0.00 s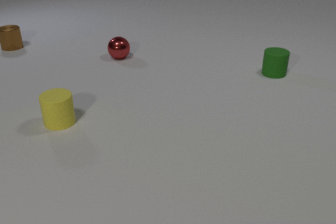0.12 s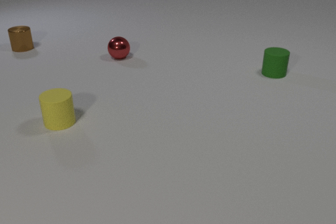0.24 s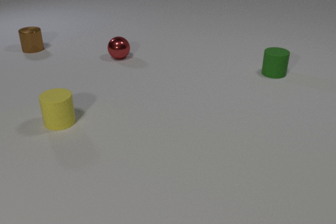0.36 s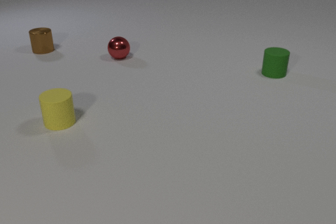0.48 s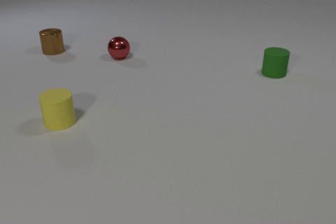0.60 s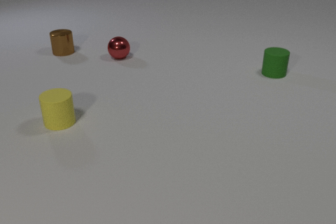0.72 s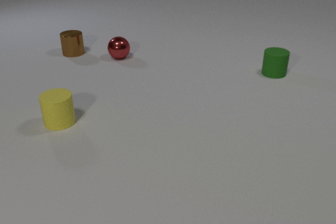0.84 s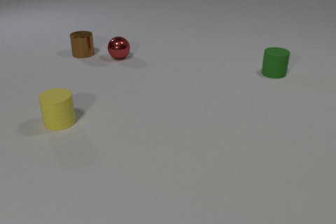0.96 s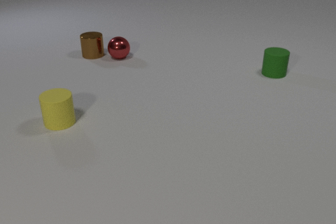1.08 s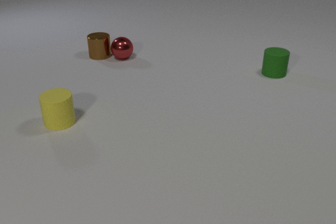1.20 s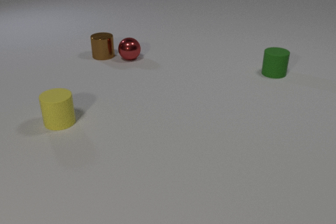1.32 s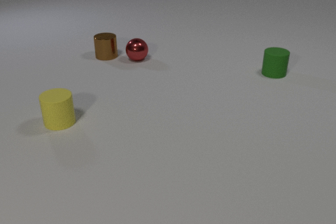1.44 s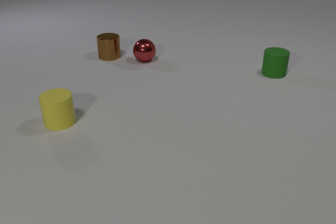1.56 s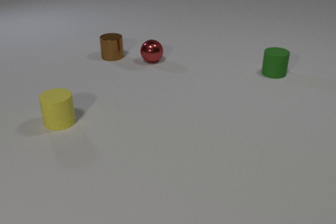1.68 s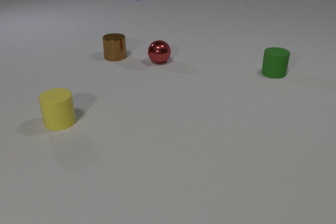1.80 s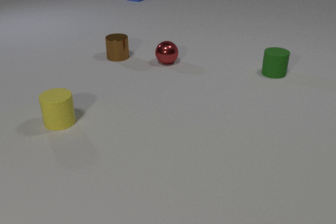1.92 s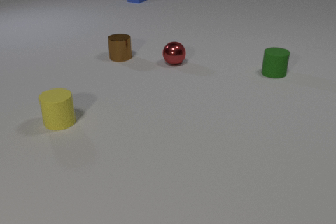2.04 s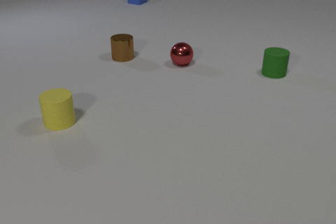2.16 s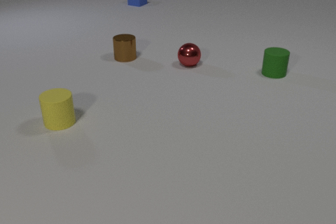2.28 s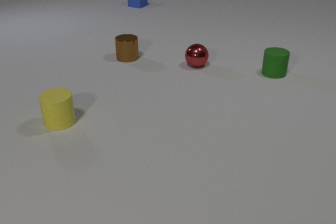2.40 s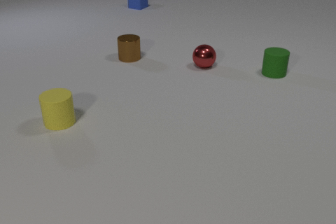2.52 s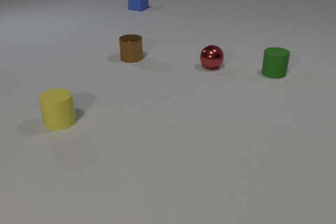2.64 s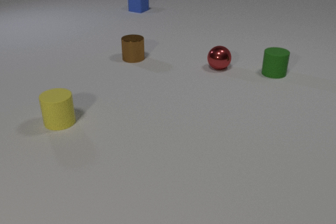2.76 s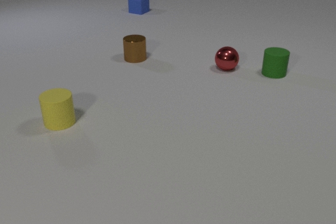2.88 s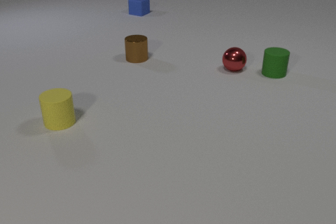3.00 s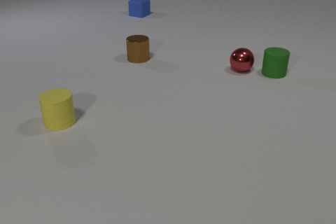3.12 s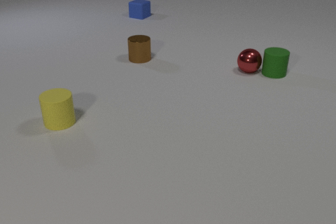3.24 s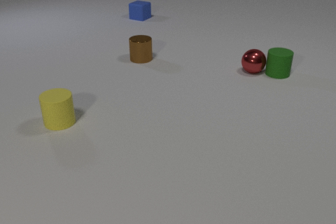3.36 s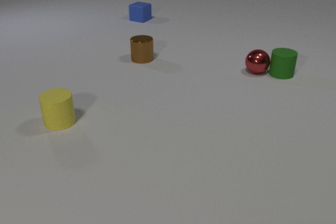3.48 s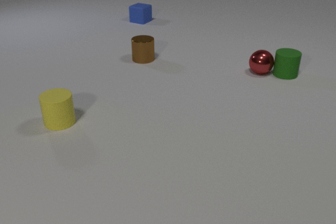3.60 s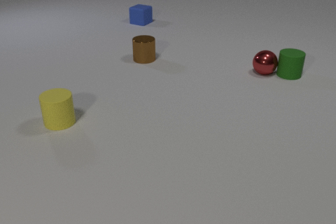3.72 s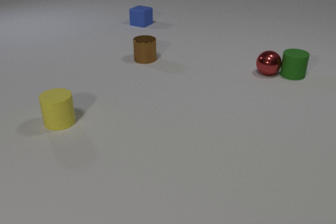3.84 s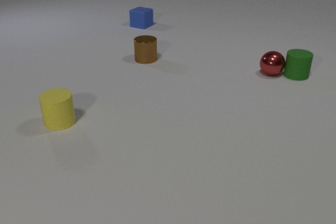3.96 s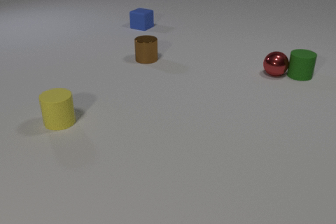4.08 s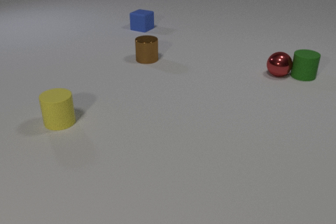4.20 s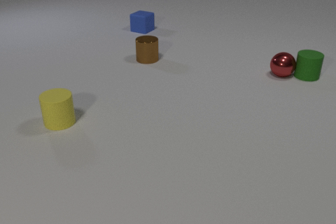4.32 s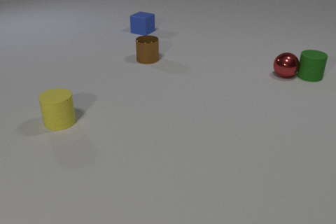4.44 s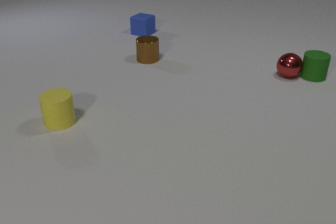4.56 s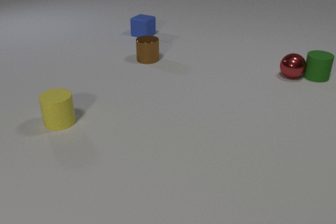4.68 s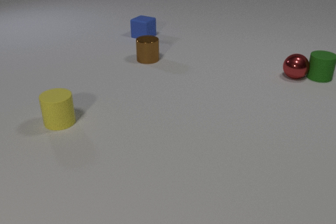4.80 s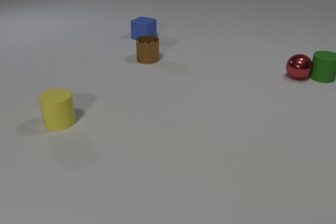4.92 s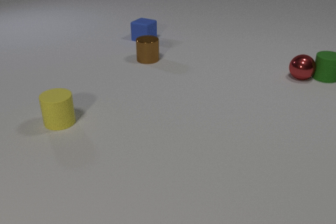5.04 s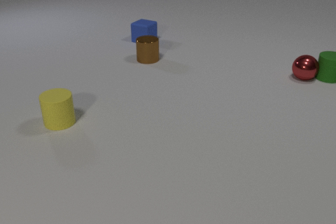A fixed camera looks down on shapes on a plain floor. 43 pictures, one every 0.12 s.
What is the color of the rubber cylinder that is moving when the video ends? green.
Are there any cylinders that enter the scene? no.
How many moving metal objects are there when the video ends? 1.
0.00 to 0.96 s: The brown metal cylinder slides to the right and toward the camera.
0.96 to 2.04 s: The brown metal cylinder slides to the right. The red metal sphere rolls to the right. The blue rubber cube comes in at the top edge, slides toward the camera. The brown metal cylinder and the red metal sphere collide.
2.04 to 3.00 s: The brown metal cylinder slides to the right. The red metal sphere rolls to the right. The blue rubber cube slides toward the camera.
3.00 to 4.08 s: The brown metal cylinder slides to the right. The red metal sphere rolls to the right. The blue rubber cube slides toward the camera. The green rubber cylinder slides to the right. The red metal sphere and the green rubber cylinder collide.
4.08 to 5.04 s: The red metal sphere rolls to the right. The blue rubber cube slides toward the camera. The green rubber cylinder slides to the right.
